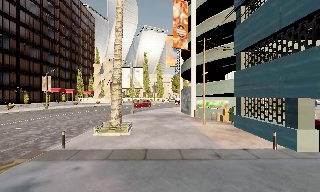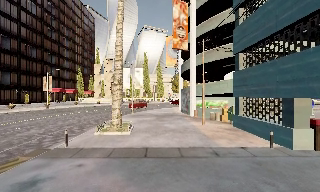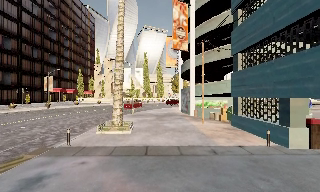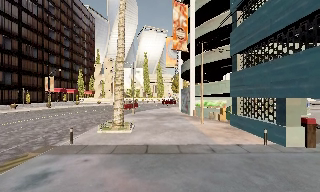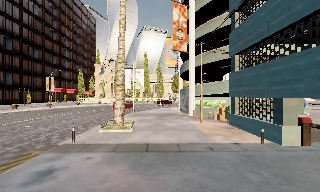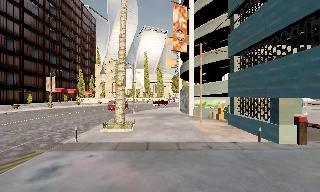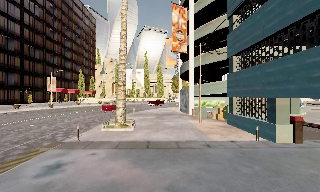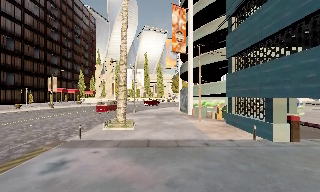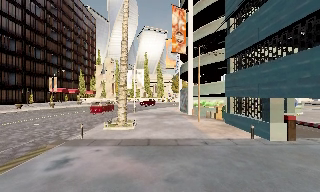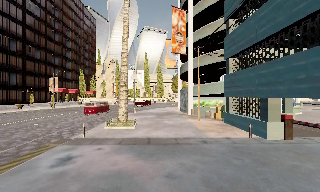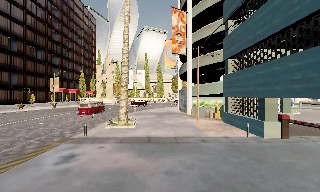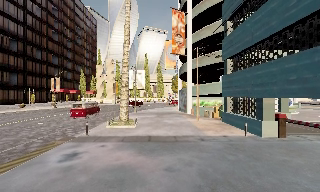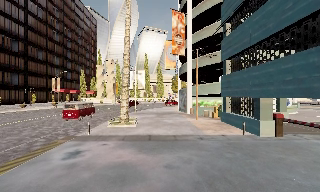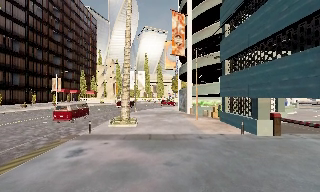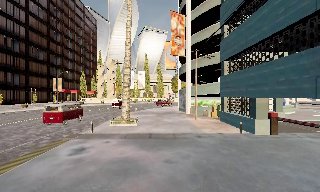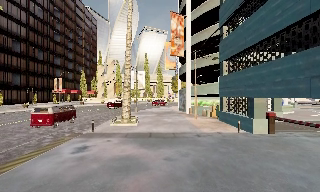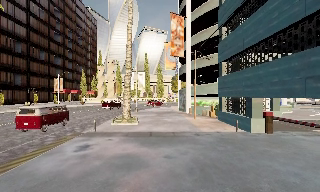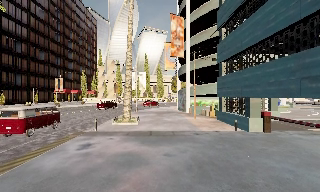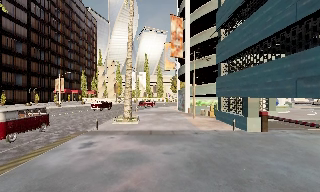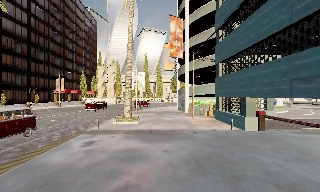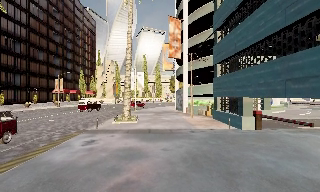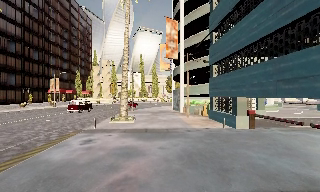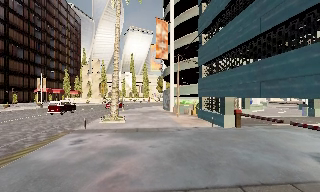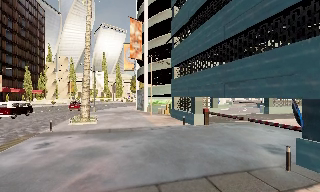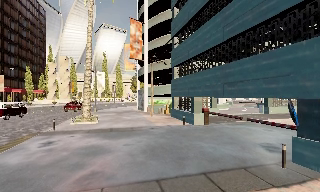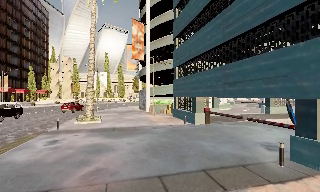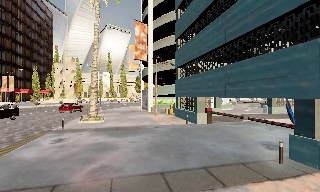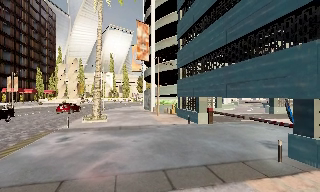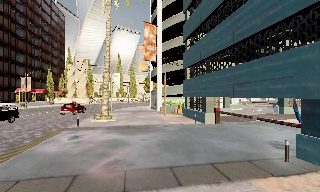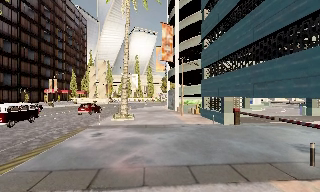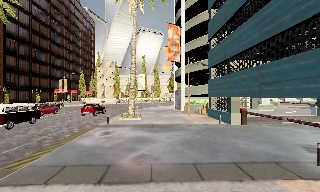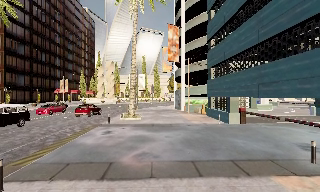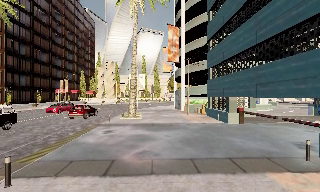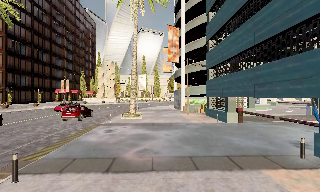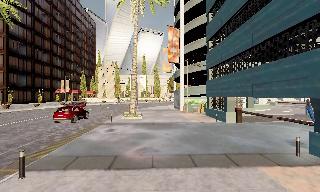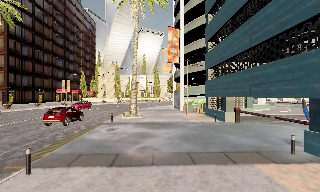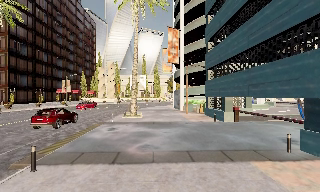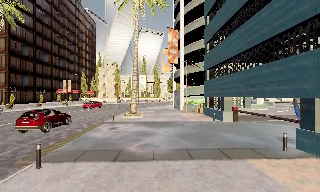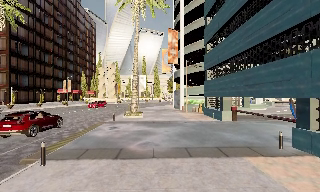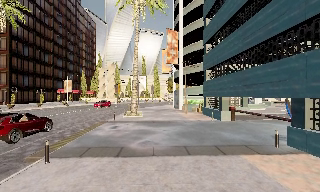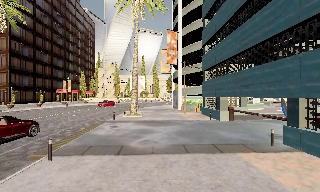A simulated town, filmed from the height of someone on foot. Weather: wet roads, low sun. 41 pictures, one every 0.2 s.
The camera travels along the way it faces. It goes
backward.
0.0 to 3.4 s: The camera travels backward, about 4 m, so what stands in front gets smaller.
3.4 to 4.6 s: The scene slides to the left, as the camera pans about 15 degrees to its right. It travels backward, about 1.5 m, so what stands in front gets smaller.
4.6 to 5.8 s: The camera pans to its left, which is counterclockwise from overhead, by about 10 degrees. It travels backward, about 1.5 m, so what stands in front gets smaller.
5.8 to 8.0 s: The camera travels backward, about 2.5 m, so what stands in front gets smaller.
The film runs backward here.
